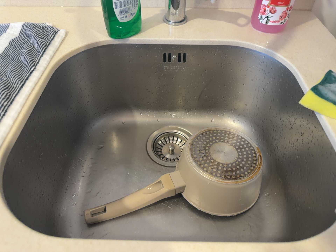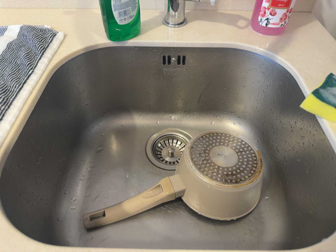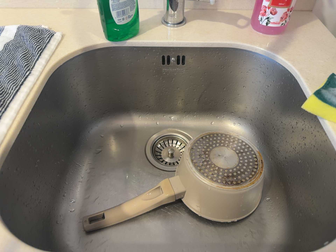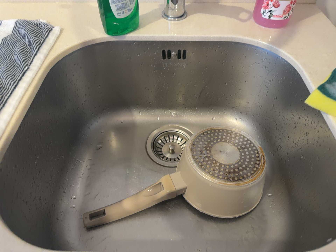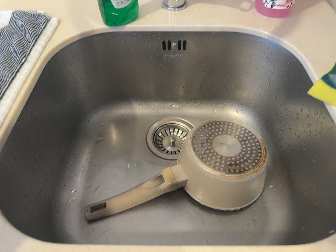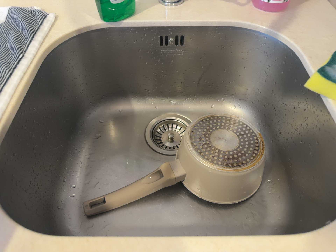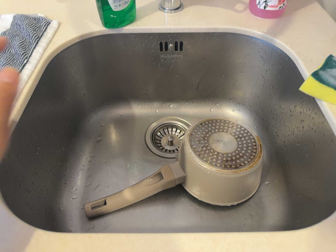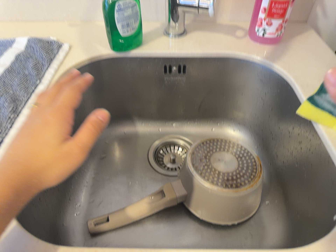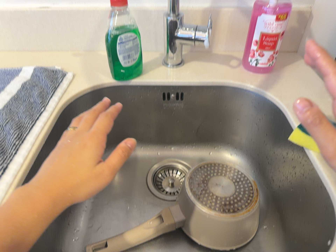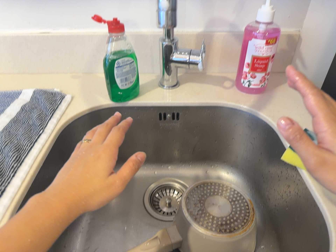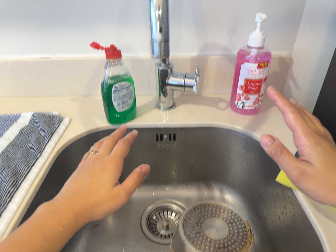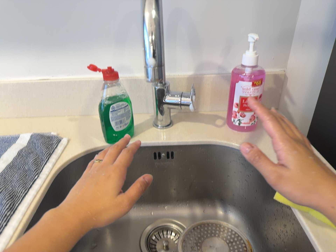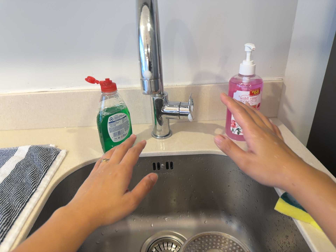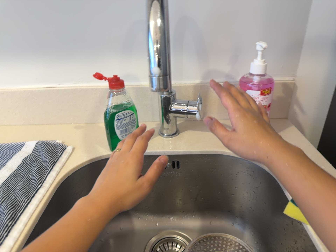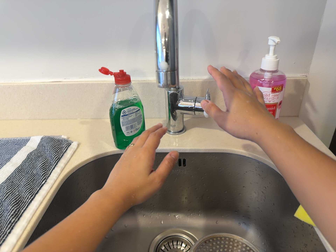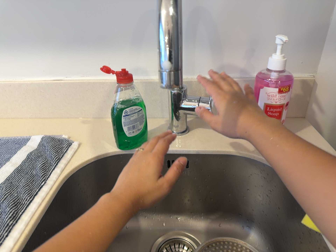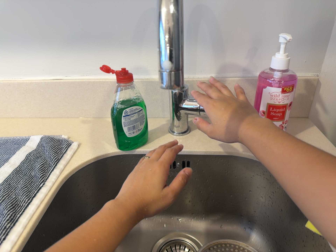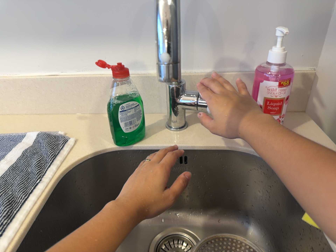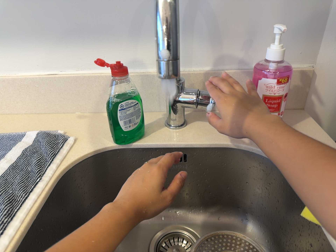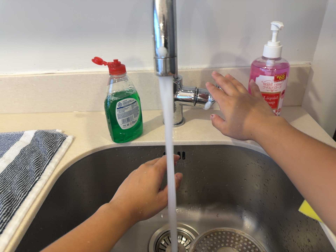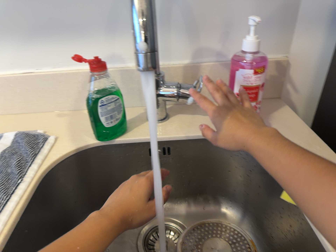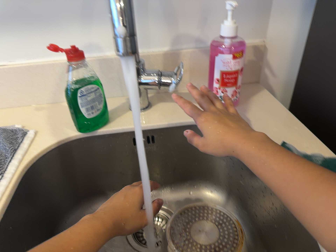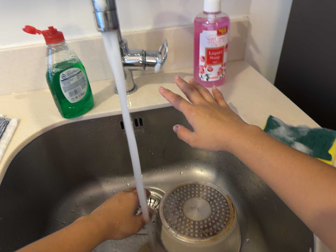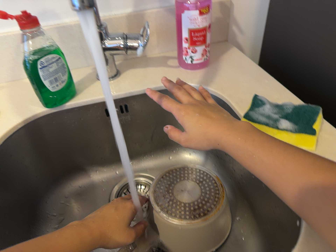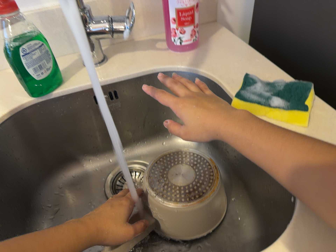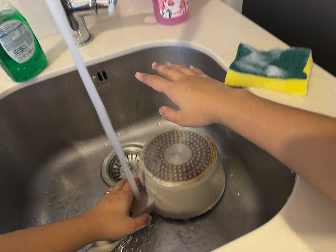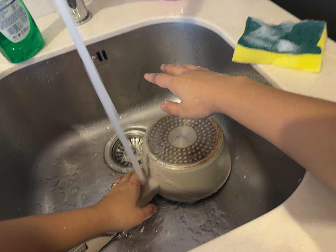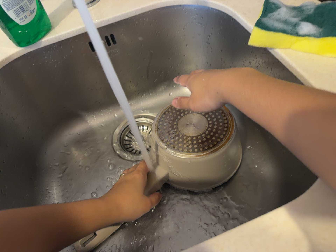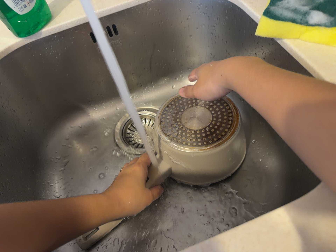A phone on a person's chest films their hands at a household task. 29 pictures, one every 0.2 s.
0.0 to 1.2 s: The camera shifts only a little, or ends up much as it began.
1.2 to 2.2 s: The camera travels backward, about 7 cm, so what stands in front gets smaller. Its aim tips toward the top of its view by about 20 degrees, and the scene shifts downward.
2.2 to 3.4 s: The camera shifts only a little, or ends up much as it began.
3.4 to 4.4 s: The scene slides to the left, as the camera pans about 10 degrees to its right. It rolls about its line of sight by about 10 degrees, and the scene rotates counterclockwise.
4.4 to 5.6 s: The camera travels forward, about 7 cm, so what stands in front looms larger. Its aim tips toward the bottom of its view by about 15 degrees, and the scene shifts upward. It rolls about its line of sight by about 10 degrees, and the scene rotates counterclockwise.
The film runs forward here.
